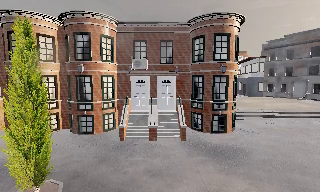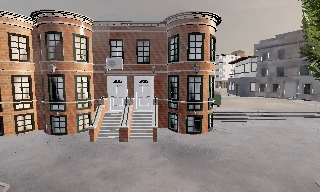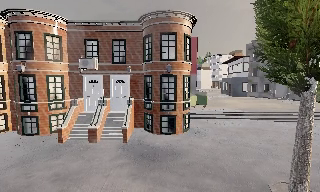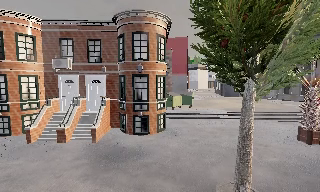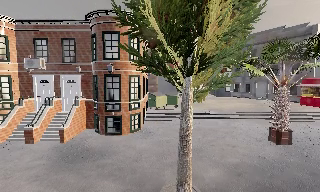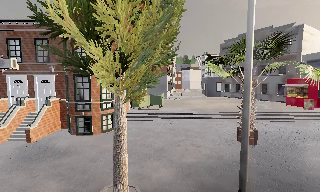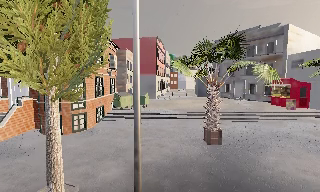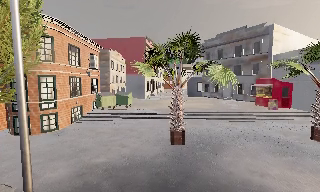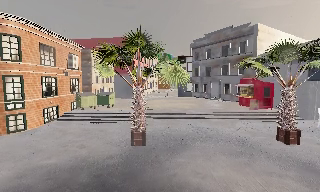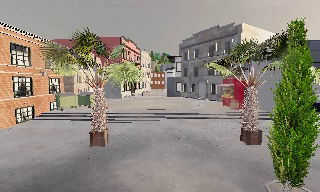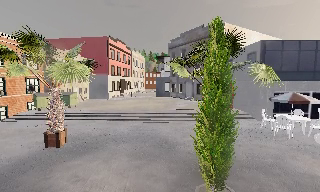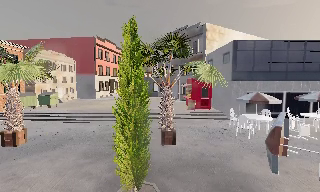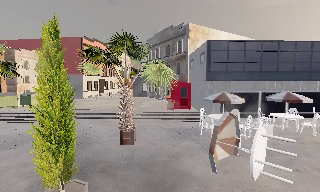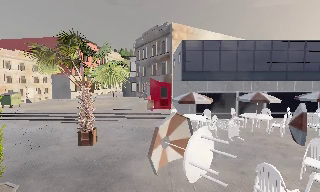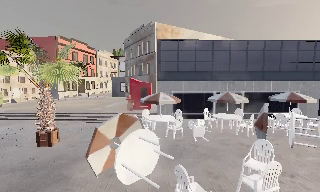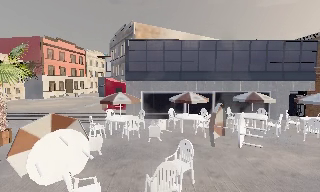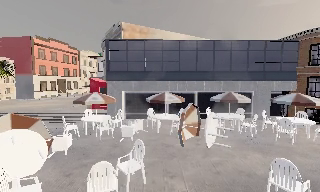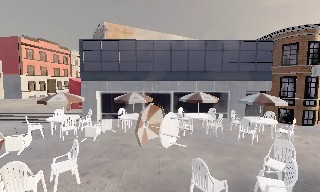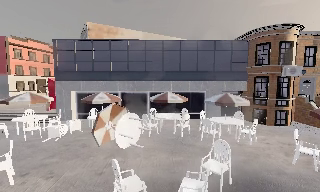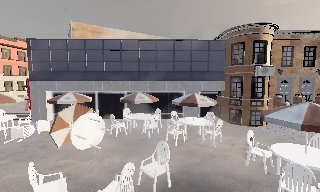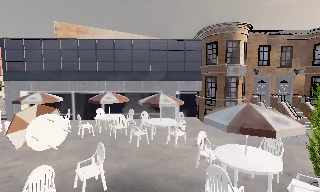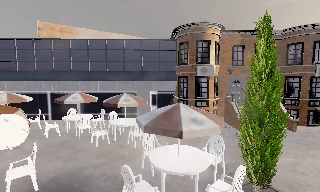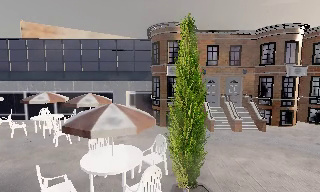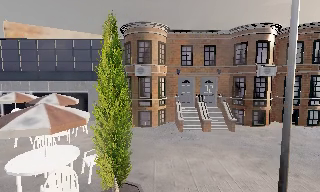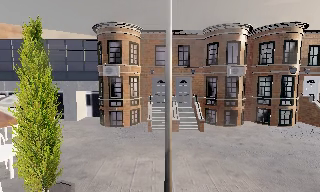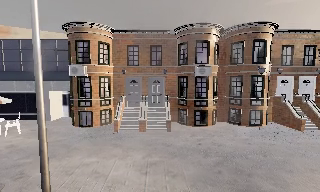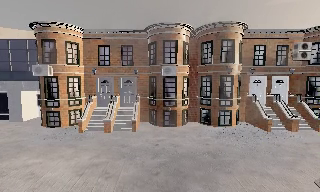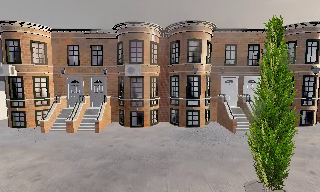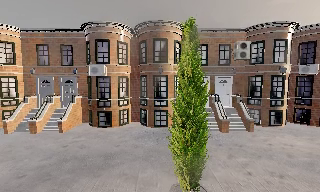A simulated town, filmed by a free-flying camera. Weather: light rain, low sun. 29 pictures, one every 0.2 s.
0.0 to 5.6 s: The camera travels to its right, about 55 m, so close, fixed things drift to the left.
The film runs backward here.
